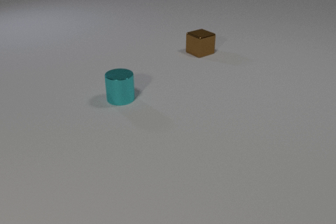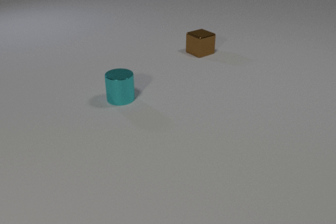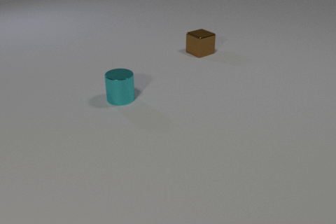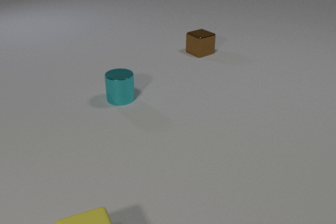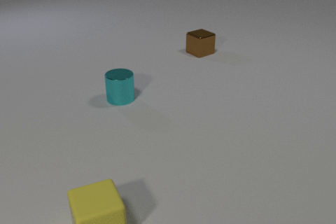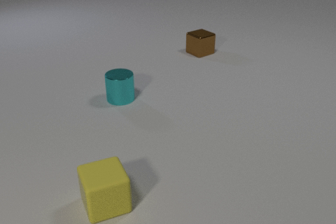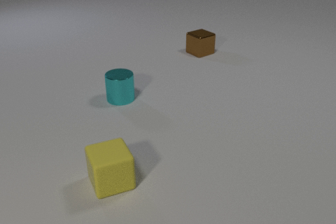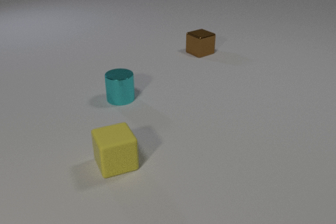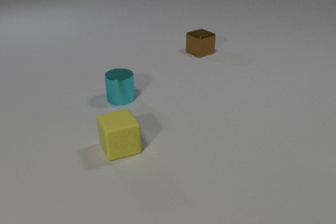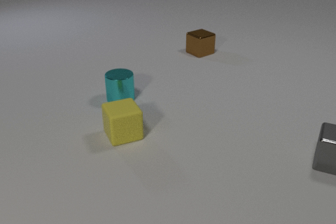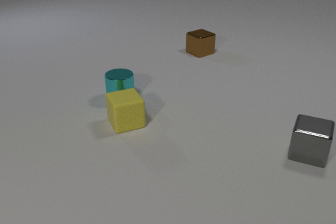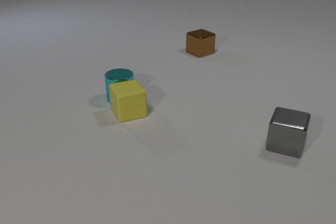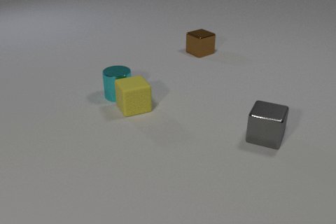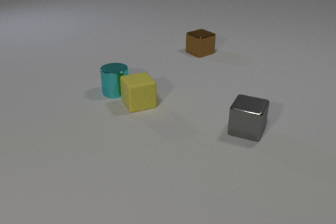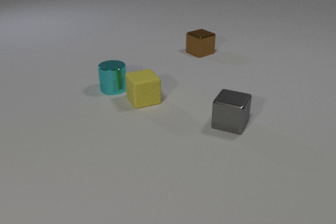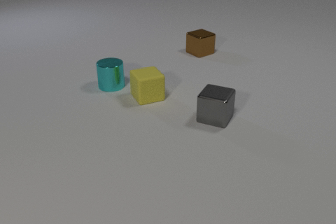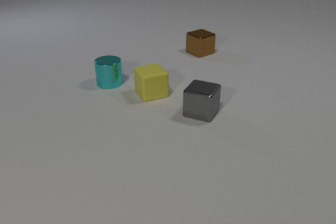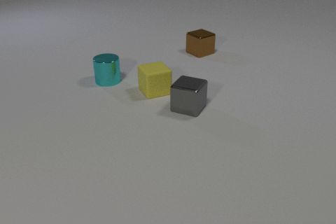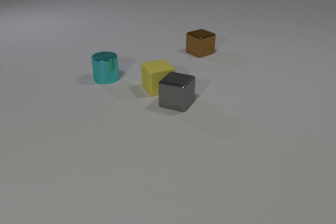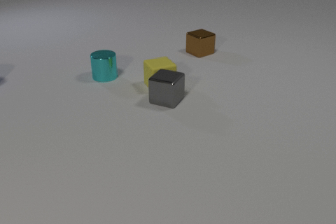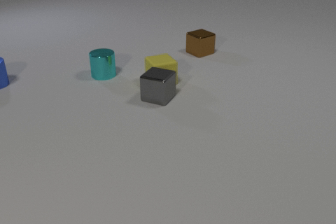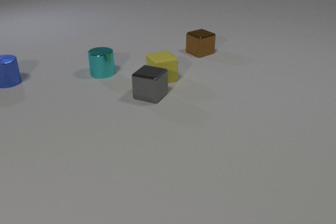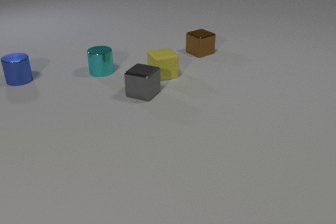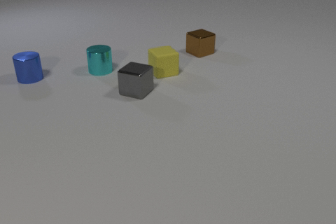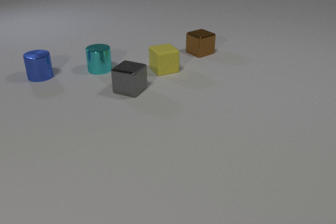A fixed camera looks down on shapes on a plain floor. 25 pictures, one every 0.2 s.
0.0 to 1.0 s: The yellow rubber cube comes in at the bottom edge, slides away from the camera.
1.0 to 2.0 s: The yellow rubber cube slides away from the camera. The gray metal cube comes in at the right edge, slides to the left.
2.0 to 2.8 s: The yellow rubber cube slides away from the camera. The cyan metal cylinder slides away from the camera. The gray metal cube slides to the left and away from the camera. The yellow rubber cube and the cyan metal cylinder collide.
2.8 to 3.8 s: The yellow rubber cube slides away from the camera and to the right. The cyan metal cylinder slides away from the camera. The gray metal cube slides to the left and away from the camera. The yellow rubber cube and the gray metal cube collide.
3.8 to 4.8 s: The yellow rubber cube slides away from the camera. The cyan metal cylinder slides away from the camera. The blue metal cylinder comes in at the left edge, slides to the right. The gray metal cube slides to the left and away from the camera.
What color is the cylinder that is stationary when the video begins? cyan.
Are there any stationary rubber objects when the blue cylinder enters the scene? no.
Are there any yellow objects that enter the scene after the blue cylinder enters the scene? no.
